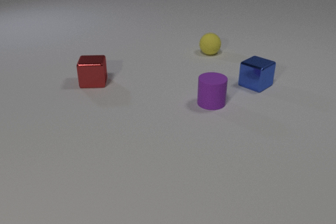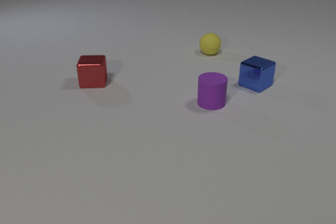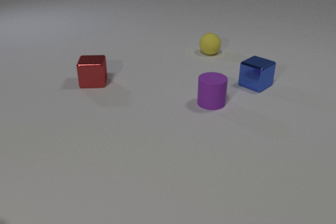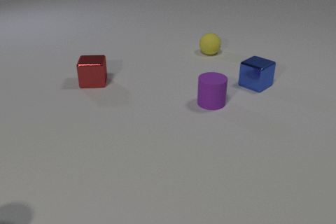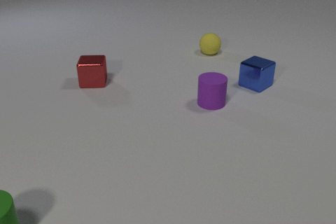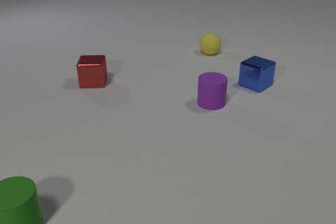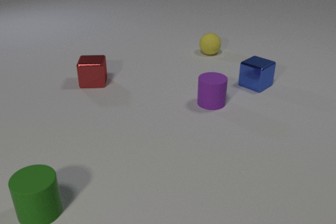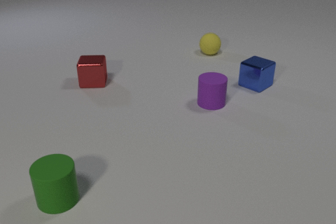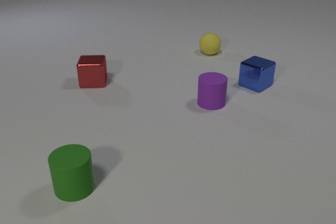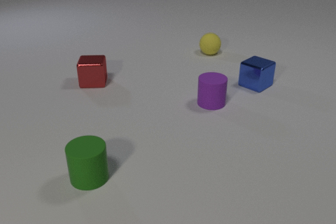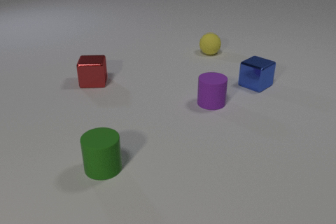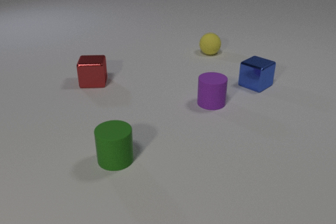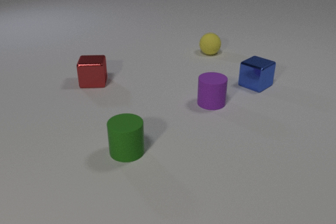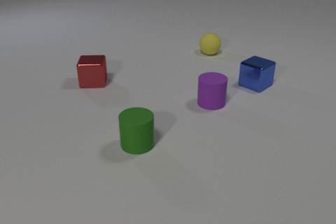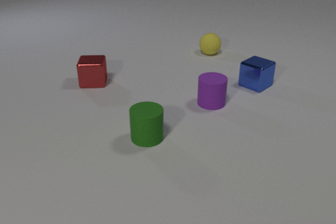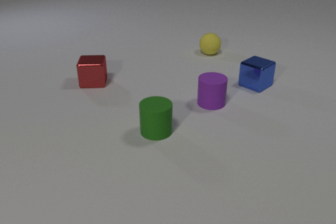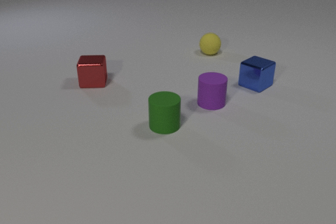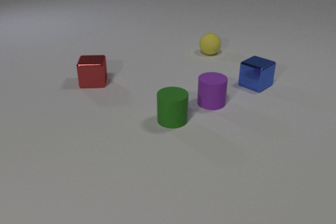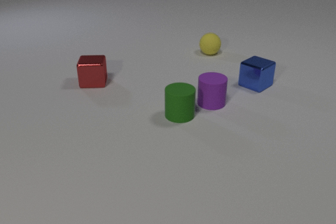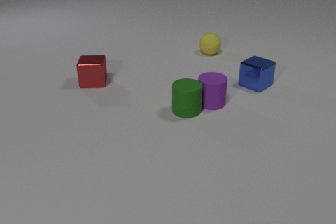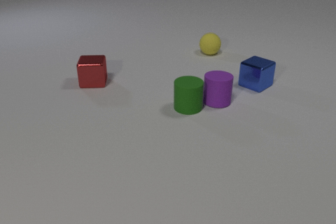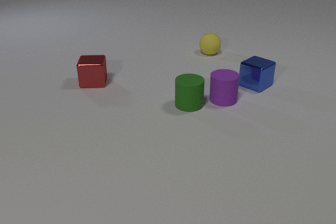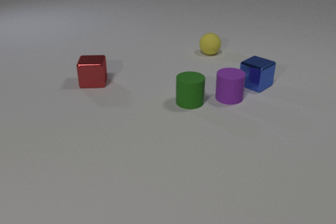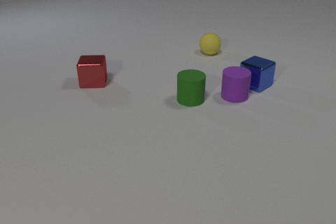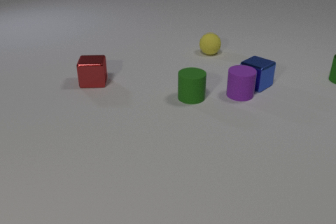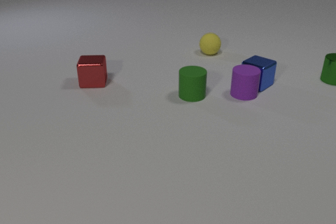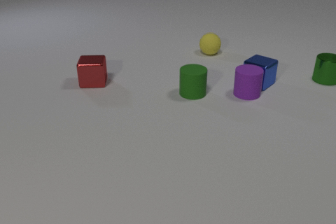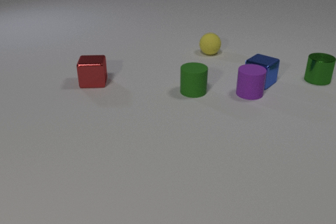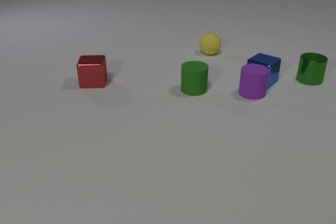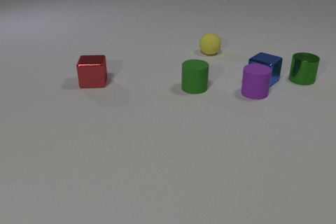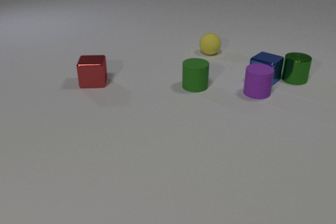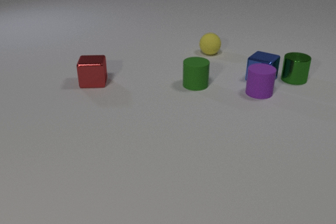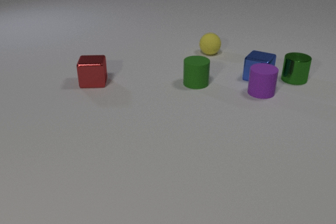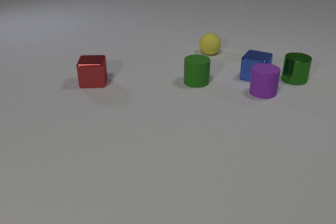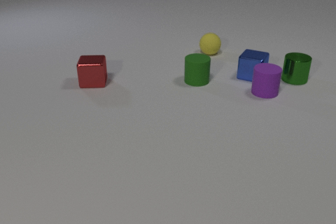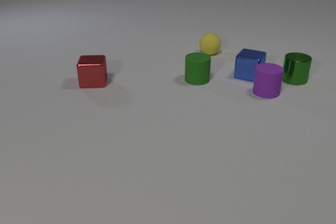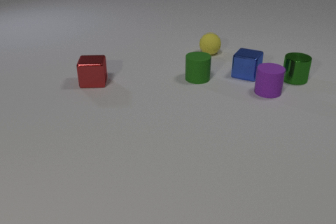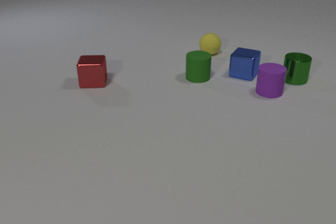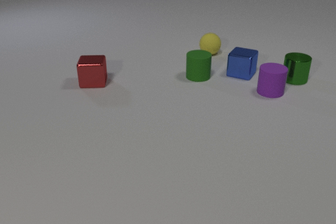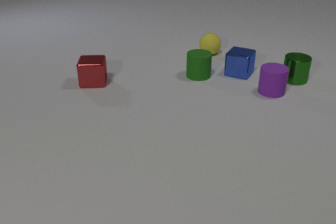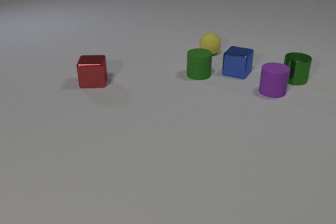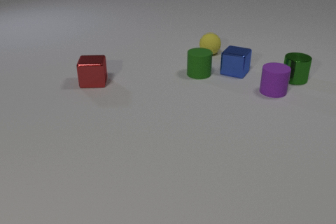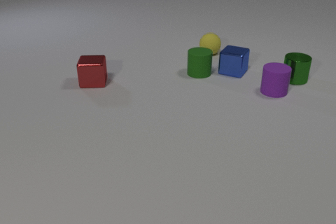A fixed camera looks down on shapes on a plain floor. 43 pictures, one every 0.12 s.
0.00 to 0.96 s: The green rubber cylinder comes in at the left edge, slides to the right and away from the camera.
0.96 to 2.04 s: The green rubber cylinder slides away from the camera and to the right.
2.04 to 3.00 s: The green rubber cylinder slides away from the camera. The purple rubber cylinder slides to the right and away from the camera. The green metal cylinder comes in at the right edge, slides to the left. The green rubber cylinder and the purple rubber cylinder collide. The purple rubber cylinder and the blue metal cube collide.
3.00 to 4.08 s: The green rubber cylinder slides away from the camera. The purple rubber cylinder slides to the right and away from the camera. The blue metal cube slides away from the camera. The green metal cylinder slides to the left. The blue metal cube and the green metal cylinder collide.
4.08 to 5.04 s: The green rubber cylinder slides away from the camera. The purple rubber cylinder slides to the right. The blue metal cube slides to the left and away from the camera.
What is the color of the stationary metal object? red.
What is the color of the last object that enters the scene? green.
How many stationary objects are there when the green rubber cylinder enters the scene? 4.
